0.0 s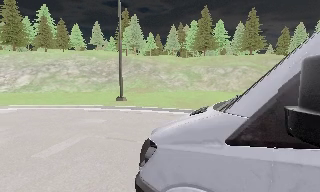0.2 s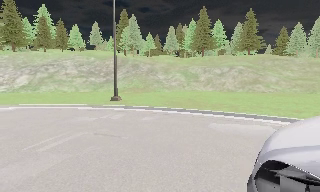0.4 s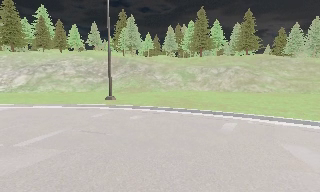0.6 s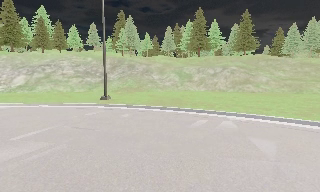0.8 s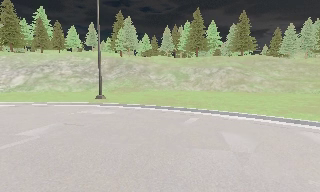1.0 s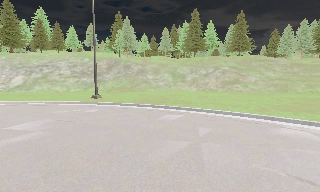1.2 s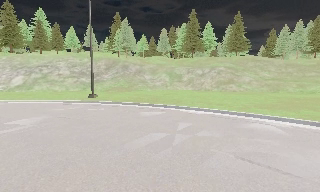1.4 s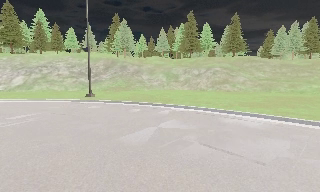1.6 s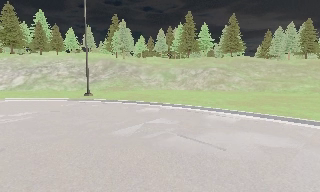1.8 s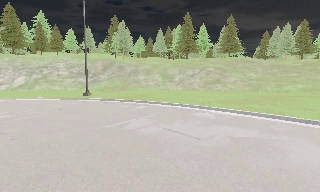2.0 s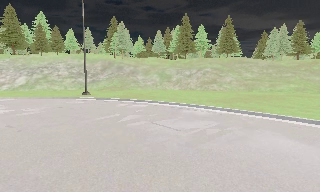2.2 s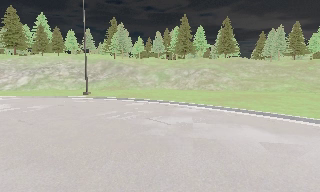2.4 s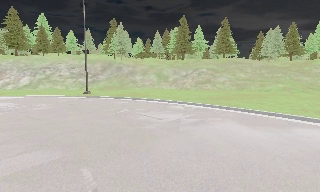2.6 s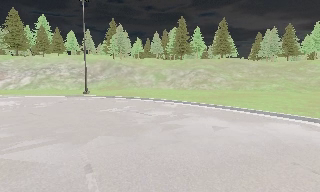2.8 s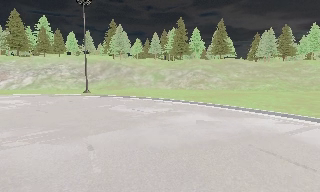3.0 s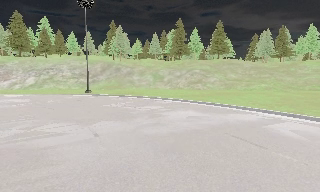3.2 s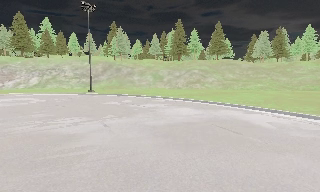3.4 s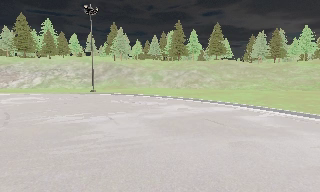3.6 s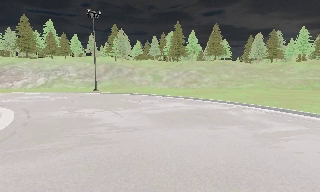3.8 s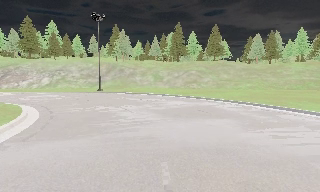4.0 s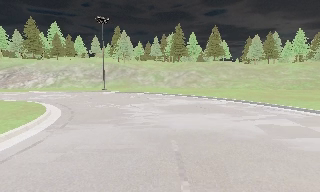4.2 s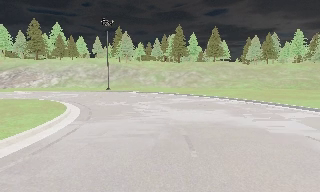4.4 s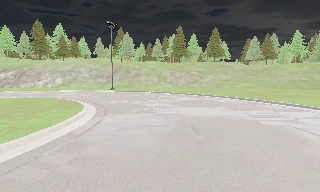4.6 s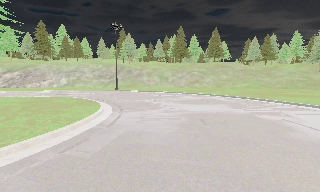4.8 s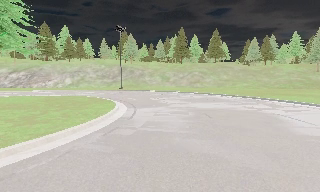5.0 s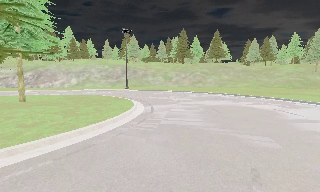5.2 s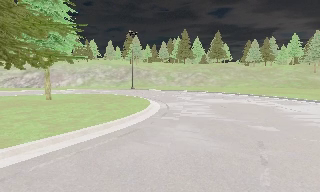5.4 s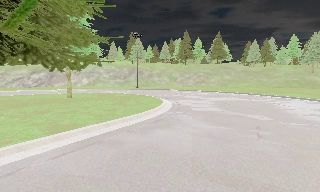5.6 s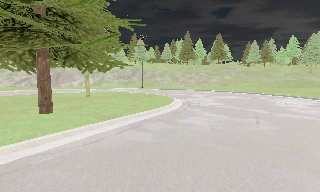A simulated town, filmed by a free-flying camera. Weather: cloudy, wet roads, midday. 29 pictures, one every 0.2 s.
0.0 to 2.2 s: The camera travels backward and to its right, about 8 m, so what stands in front gets smaller.
2.2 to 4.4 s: The camera travels backward, about 11 m, so what stands in front gets smaller.
4.4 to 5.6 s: The camera travels backward and to its left, about 9 m, so what stands in front gets smaller.
The film runs backward here.
